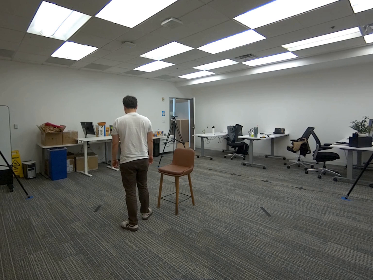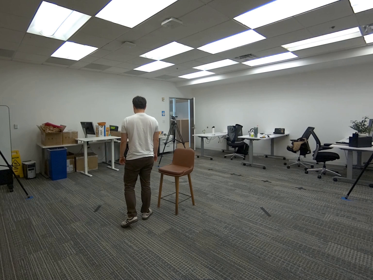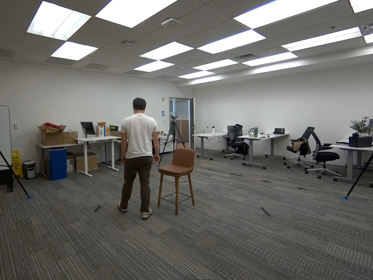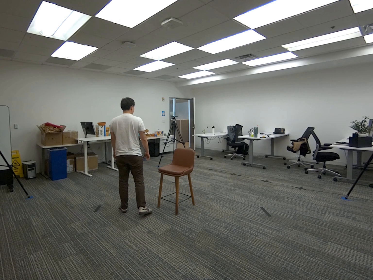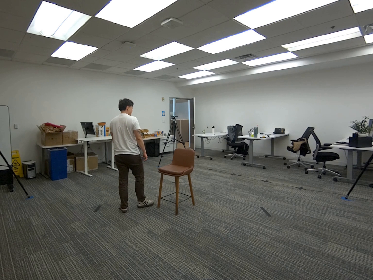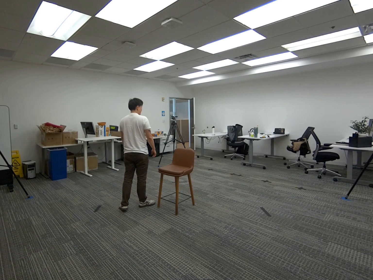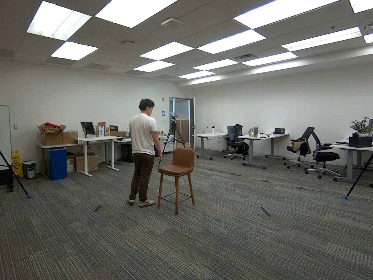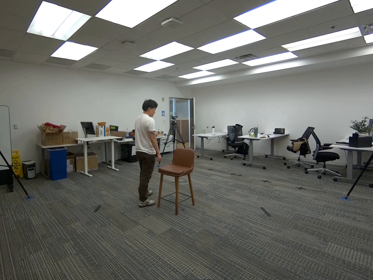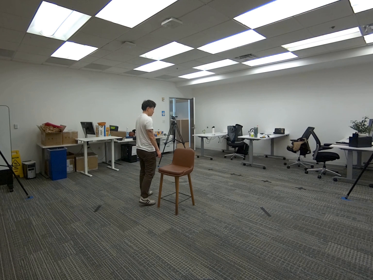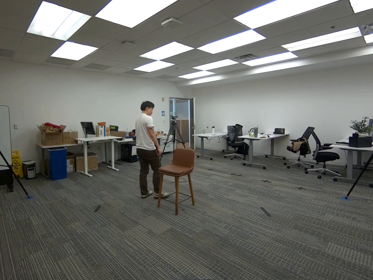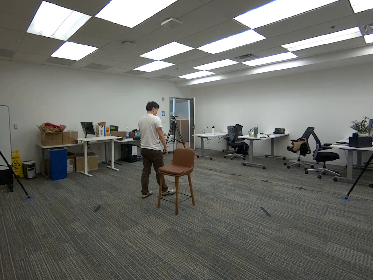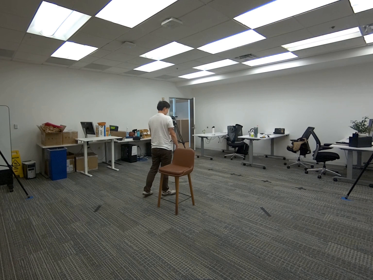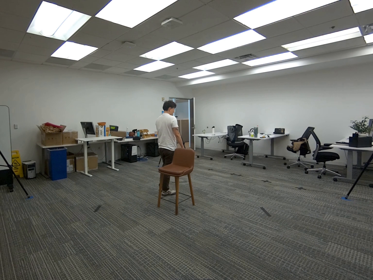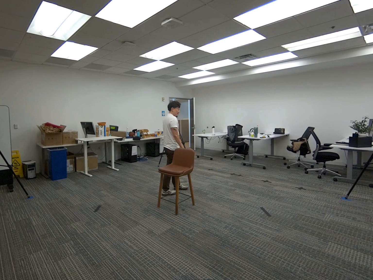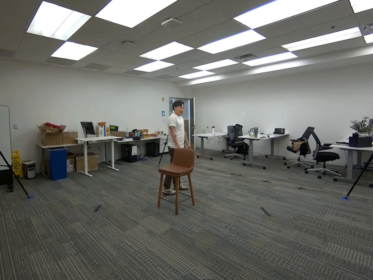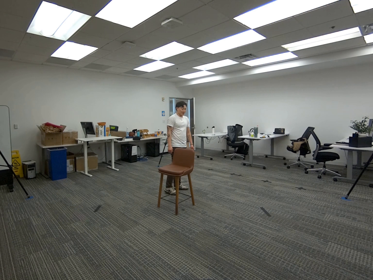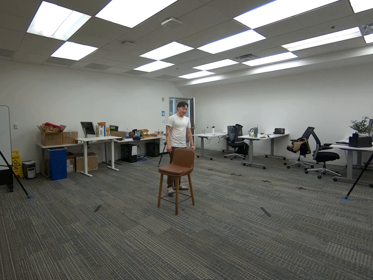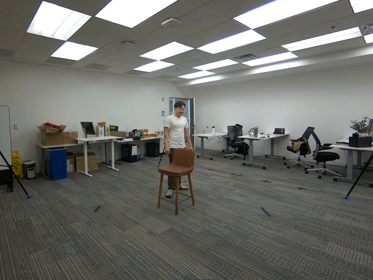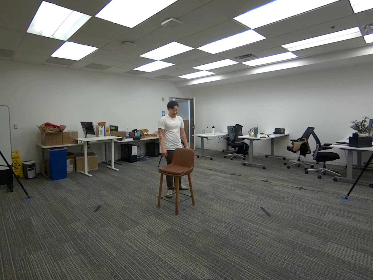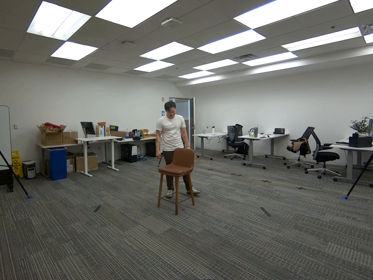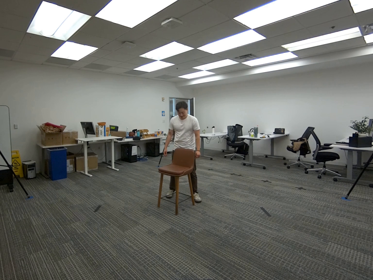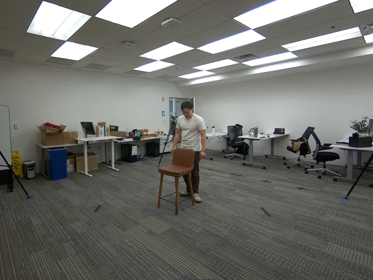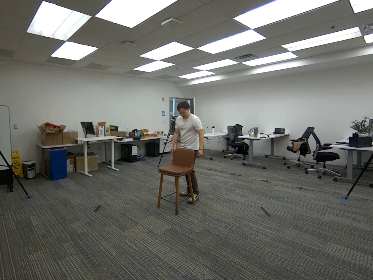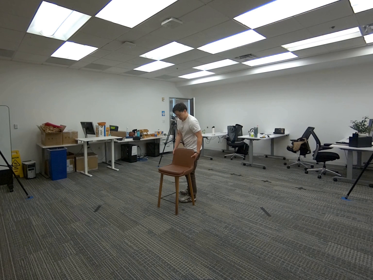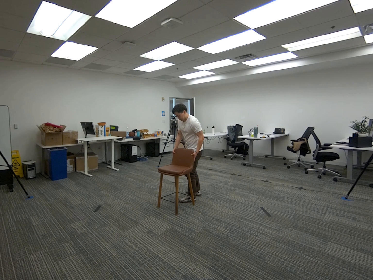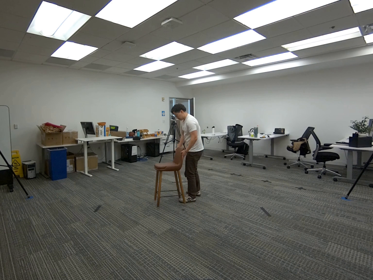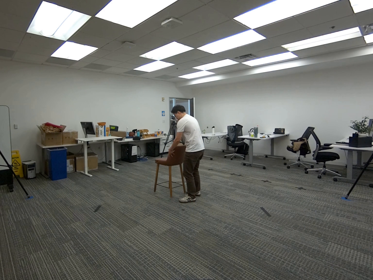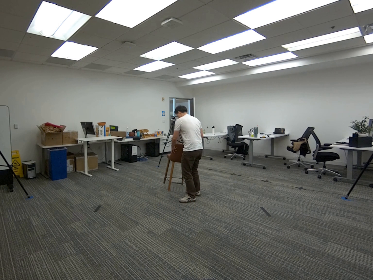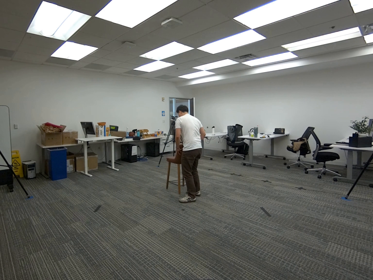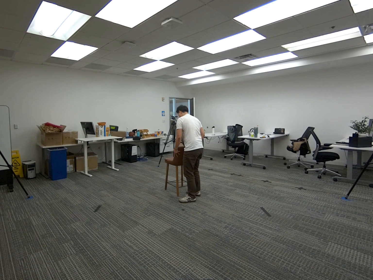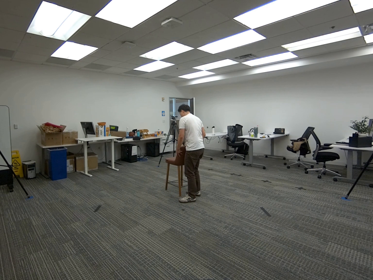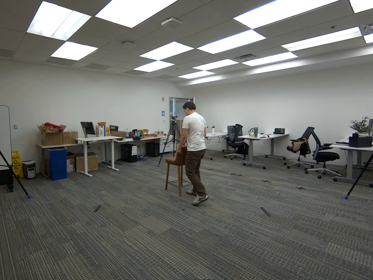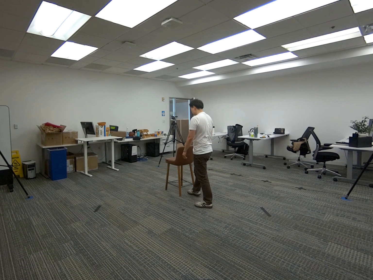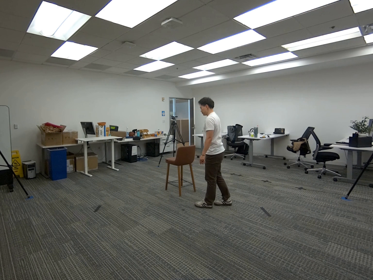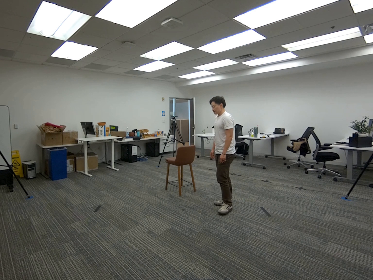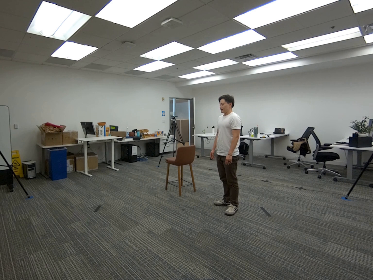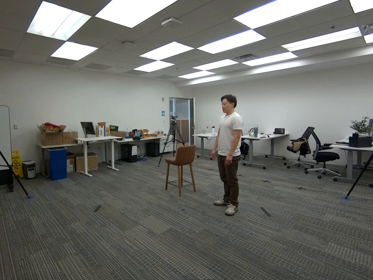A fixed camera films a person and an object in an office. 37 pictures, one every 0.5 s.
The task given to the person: Walk over to the tall bar stool and grasp the stool with both hands rotating the bar stool 90° and then placing the tall bar stool back on the ground.
